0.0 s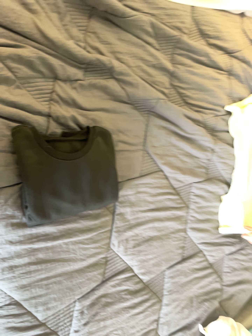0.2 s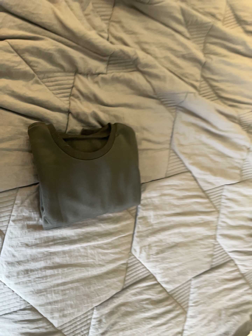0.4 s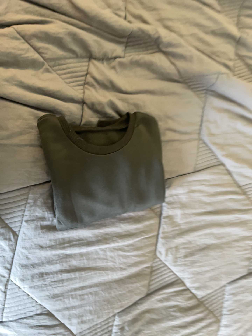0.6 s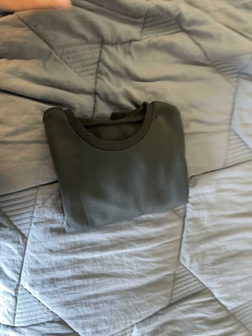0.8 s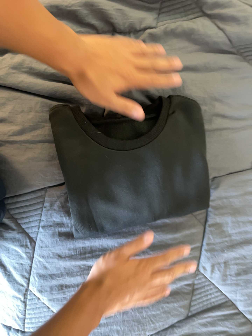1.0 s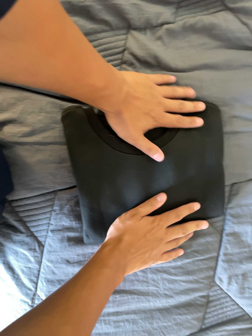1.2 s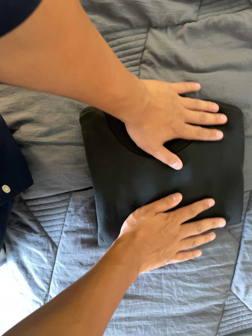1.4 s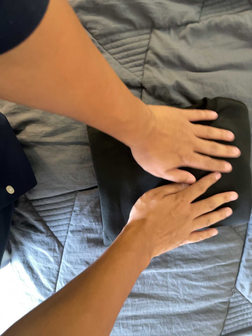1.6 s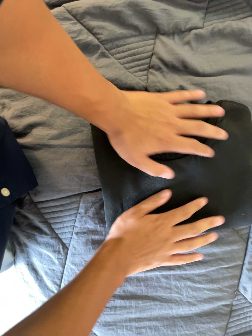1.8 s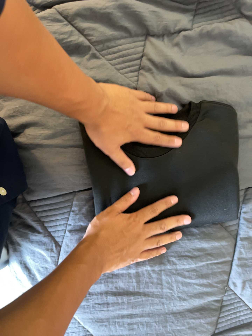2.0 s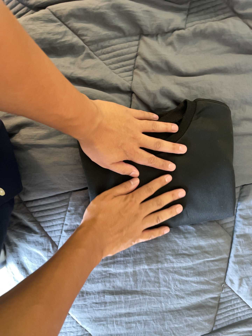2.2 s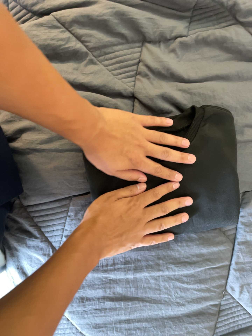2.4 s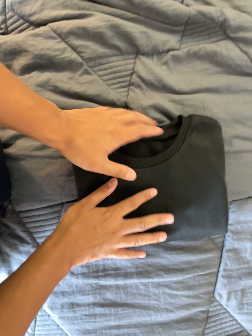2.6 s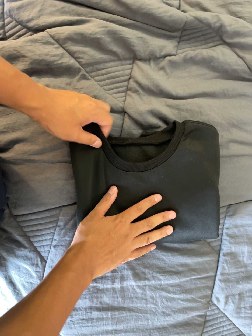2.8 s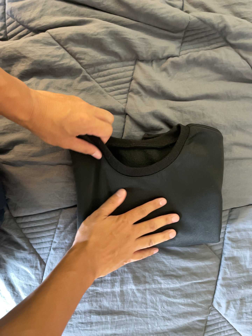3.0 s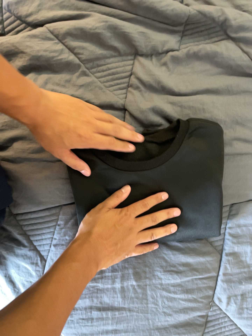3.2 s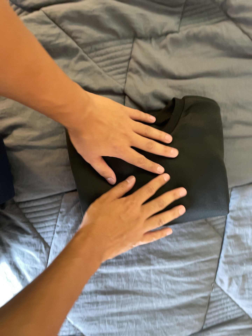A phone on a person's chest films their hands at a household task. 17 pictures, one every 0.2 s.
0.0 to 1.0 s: The scene slides to the right, as the camera pans about 30 degrees to its left. It travels forward and to its right, about 28 cm.
1.0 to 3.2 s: The camera shifts only a little, or ends up much as it began.
The film runs backward here.
